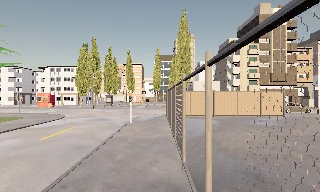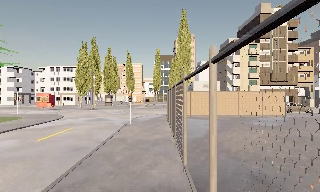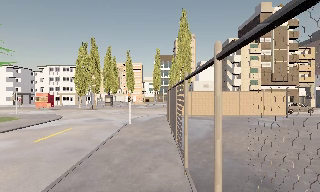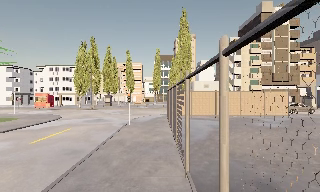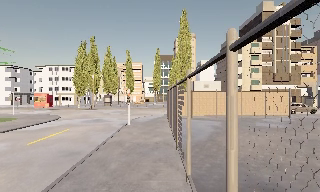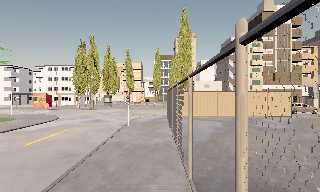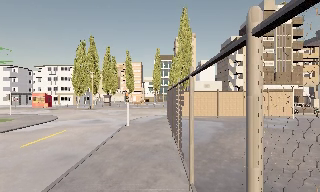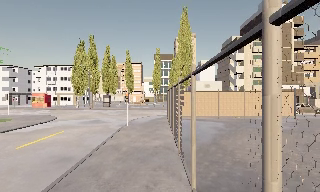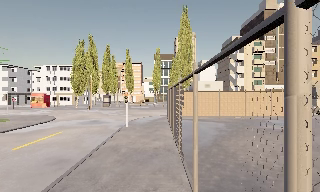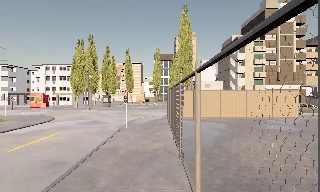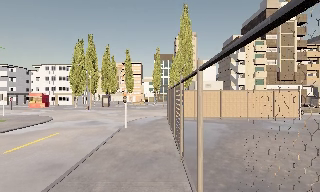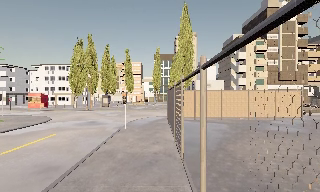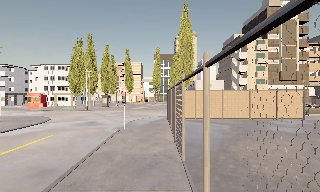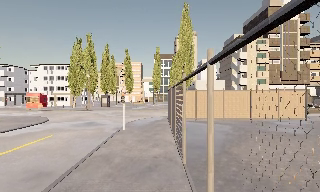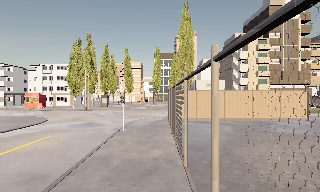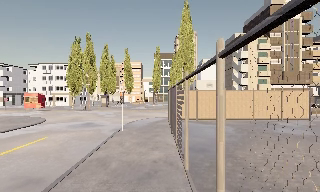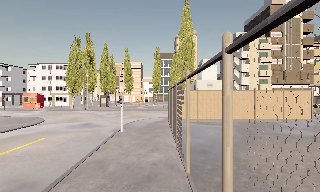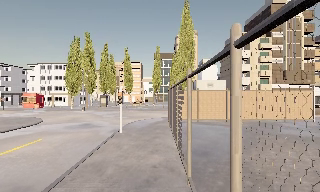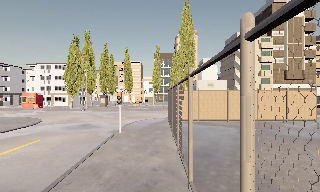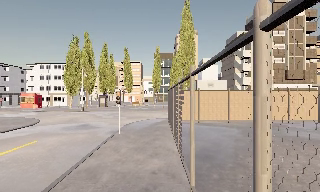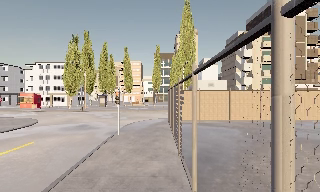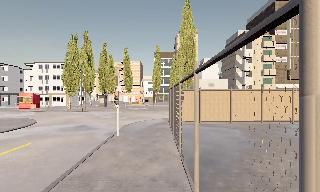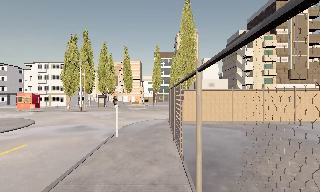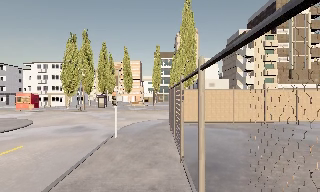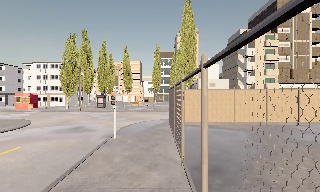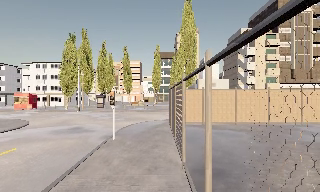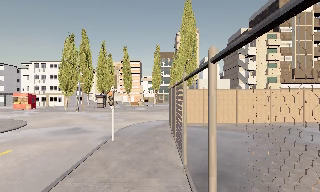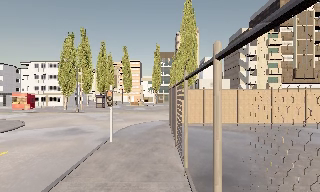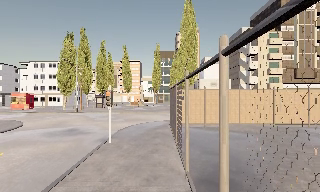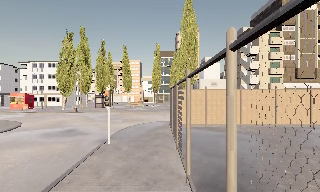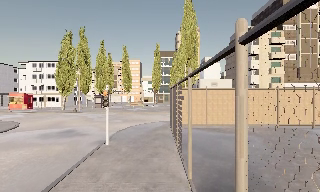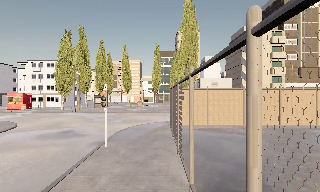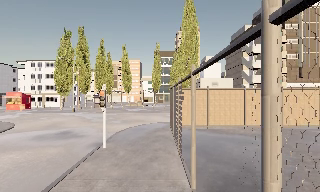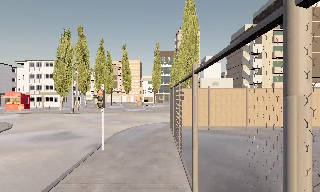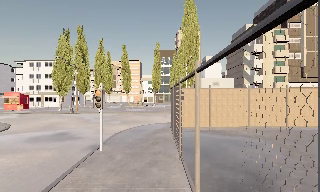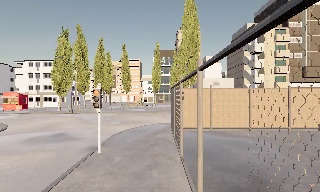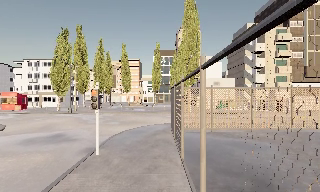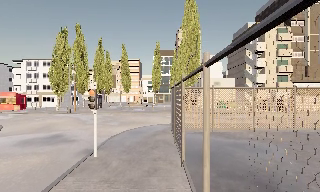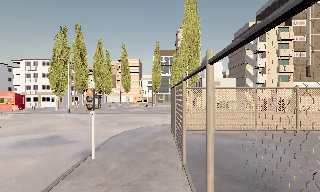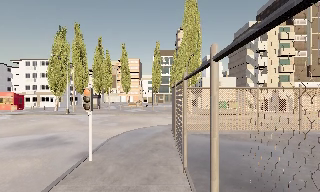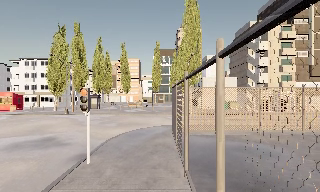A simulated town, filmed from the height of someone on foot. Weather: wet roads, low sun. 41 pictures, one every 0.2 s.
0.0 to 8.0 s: The camera travels forward, about 9 m, so what stands in front looms larger.
The film runs forward here.
